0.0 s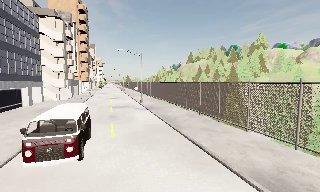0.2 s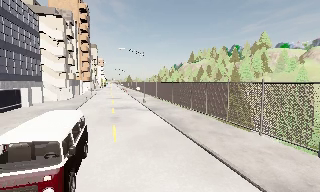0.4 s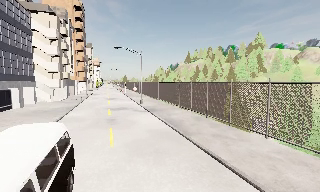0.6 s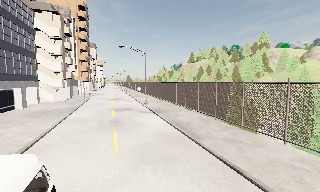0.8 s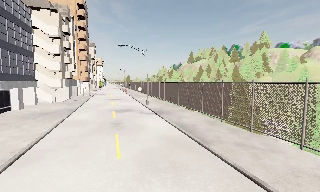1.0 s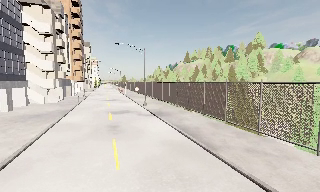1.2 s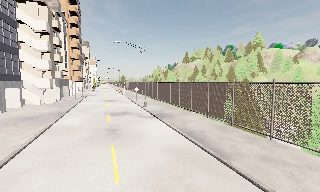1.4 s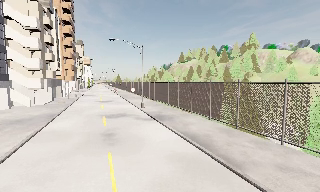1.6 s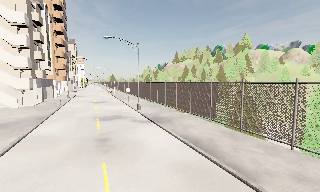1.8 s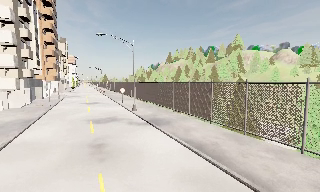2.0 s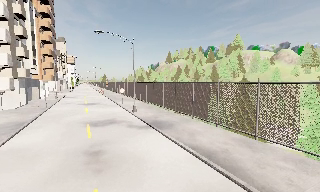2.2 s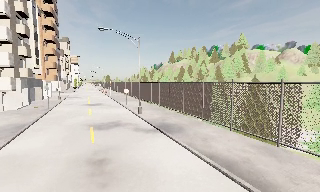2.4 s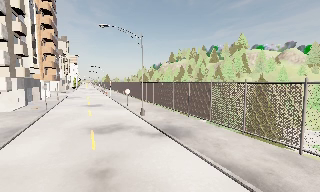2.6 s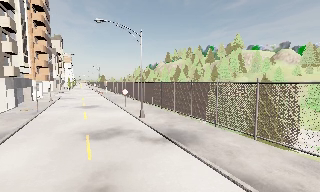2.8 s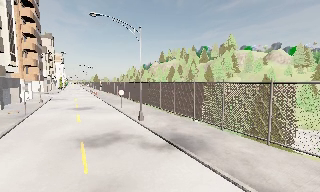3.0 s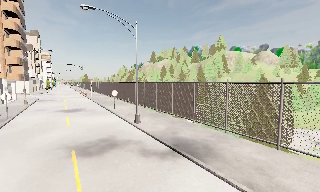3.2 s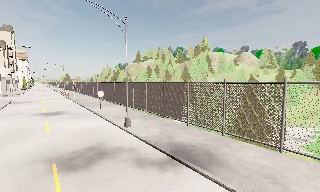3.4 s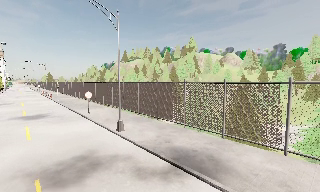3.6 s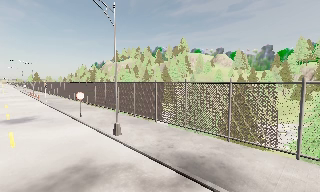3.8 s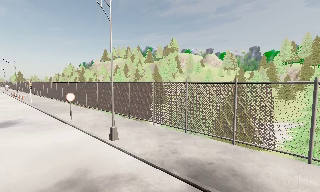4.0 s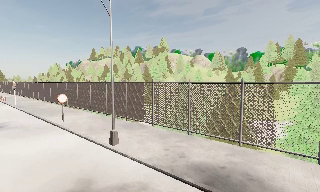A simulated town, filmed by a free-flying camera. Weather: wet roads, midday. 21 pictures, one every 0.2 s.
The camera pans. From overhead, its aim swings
clockwise.
0.0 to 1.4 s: The camera travels forward, about 5 m, so what stands in front looms larger.
1.4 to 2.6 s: The camera travels forward and to its left, about 5 m, so what stands in front looms larger.
2.6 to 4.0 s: The camera pans to its right, which is clockwise from overhead, by about 25 degrees. It travels forward and to its left, about 6 m, so what stands in front looms larger.
The film runs forward here.
